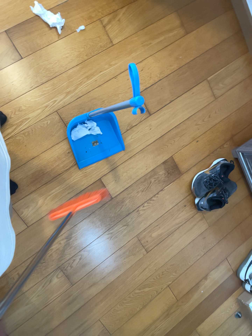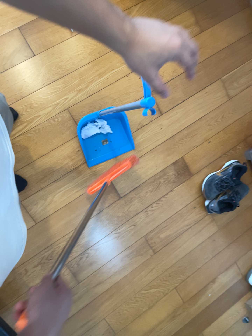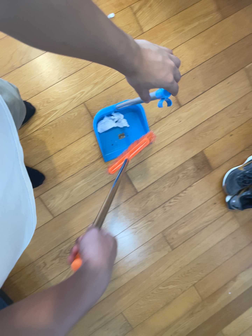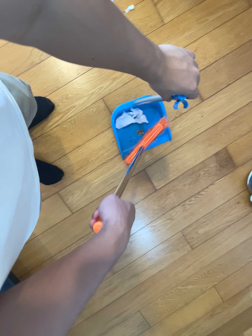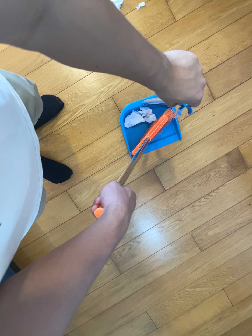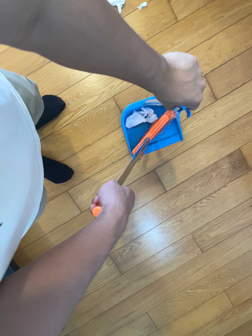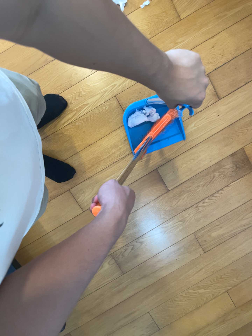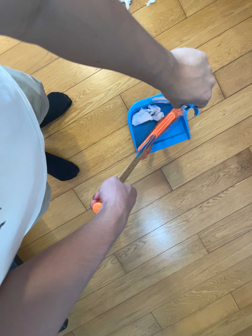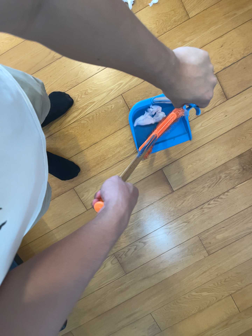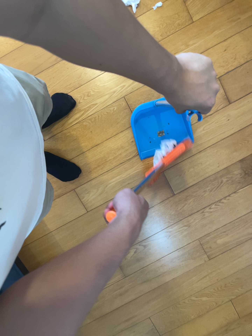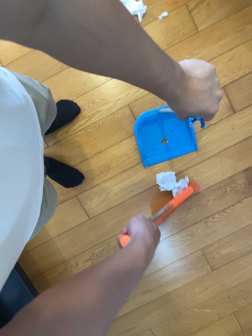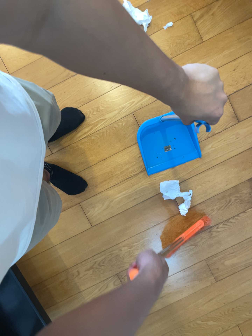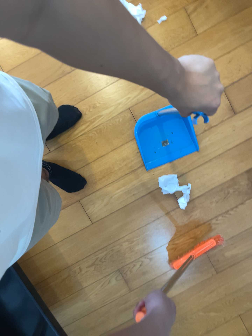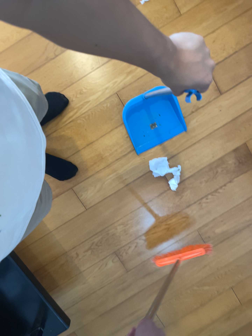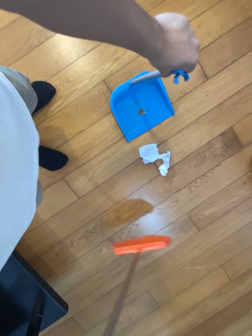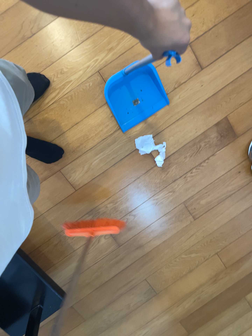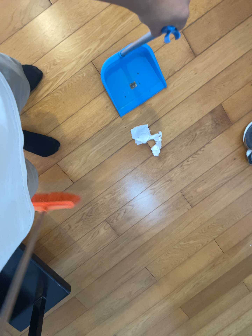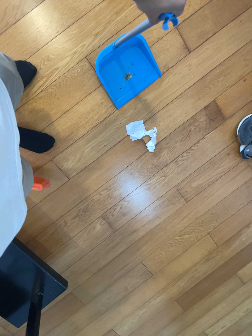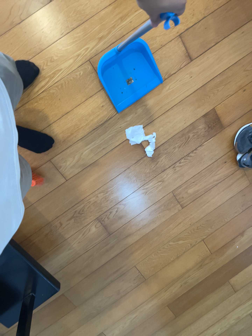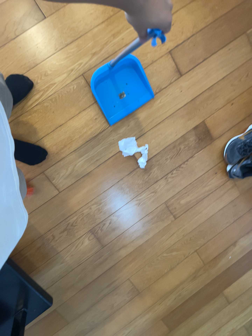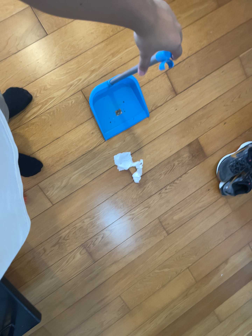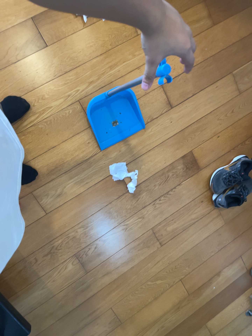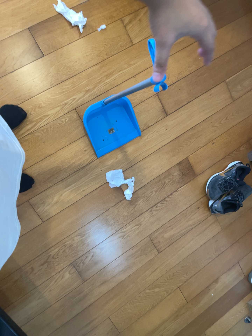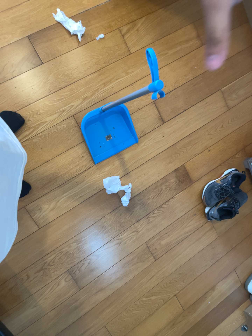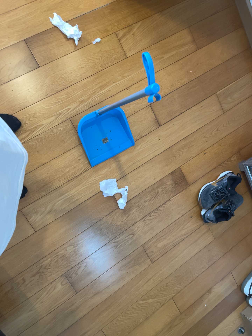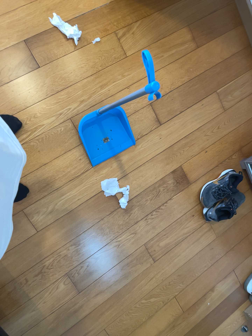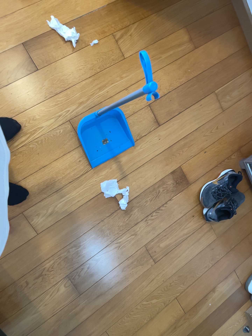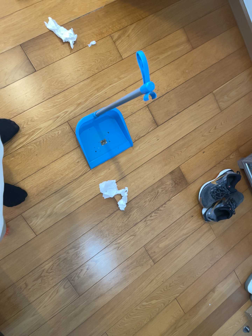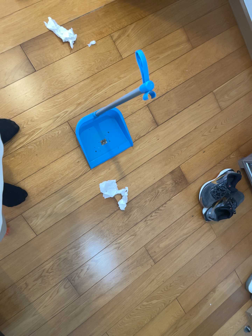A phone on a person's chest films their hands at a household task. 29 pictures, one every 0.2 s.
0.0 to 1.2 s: The scene slides to the right, as the camera pans about 15 degrees to its left. It travels forward, about 9 cm, so what stands in front looms larger.
1.2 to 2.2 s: The camera shifts only a little, or ends up much as it began.
2.2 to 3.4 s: The camera travels backward, about 7 cm, so what stands in front gets smaller. Its aim tips toward the bottom of its view by about 10 degrees, and the scene shifts upward. It rolls about its line of sight by about 10 degrees, and the scene rotates counterclockwise.
3.4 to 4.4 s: The camera's aim tips toward the top of its view by about 10 degrees, and the scene shifts downward.
4.4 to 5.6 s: The camera shifts only a little, or ends up much as it began.
The film runs backward here.
